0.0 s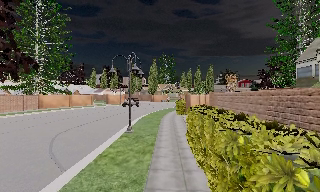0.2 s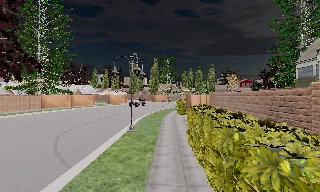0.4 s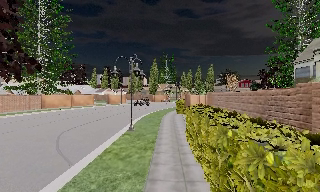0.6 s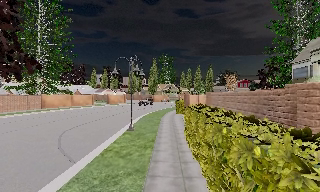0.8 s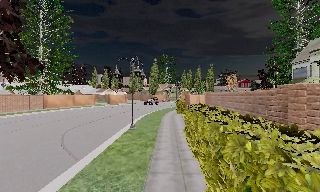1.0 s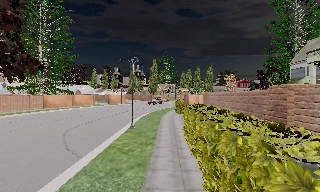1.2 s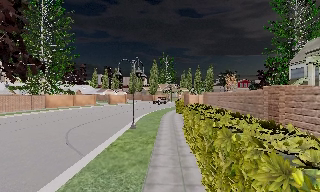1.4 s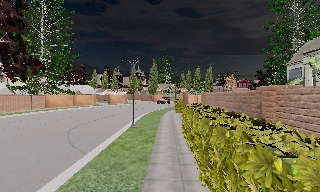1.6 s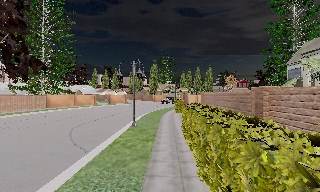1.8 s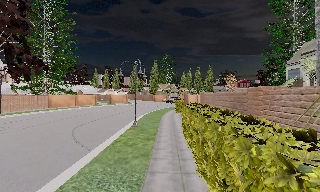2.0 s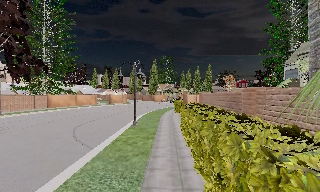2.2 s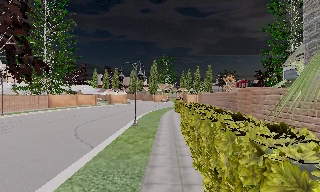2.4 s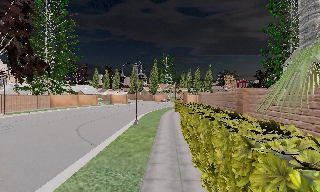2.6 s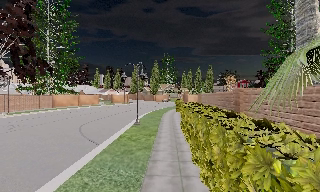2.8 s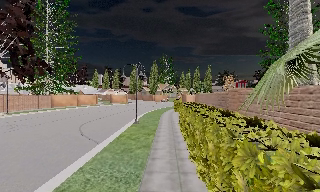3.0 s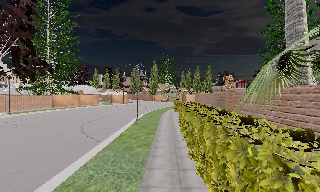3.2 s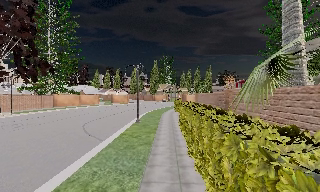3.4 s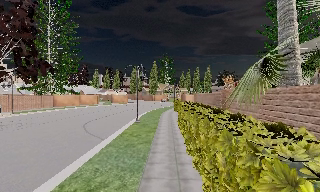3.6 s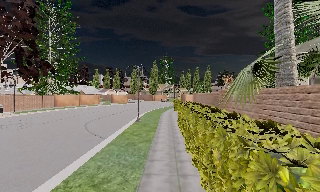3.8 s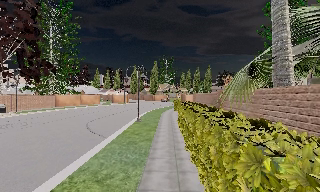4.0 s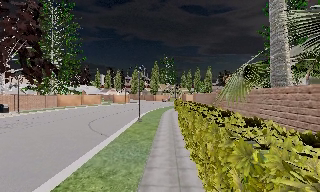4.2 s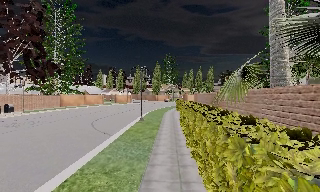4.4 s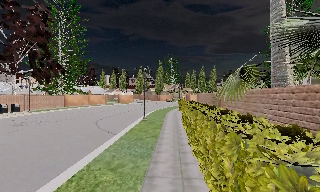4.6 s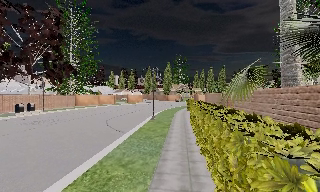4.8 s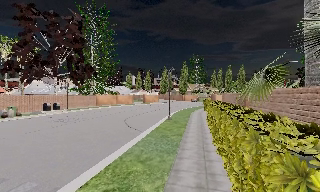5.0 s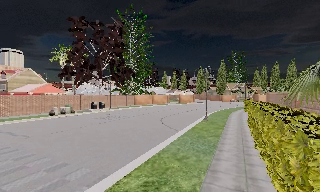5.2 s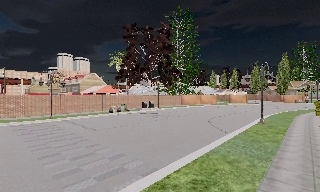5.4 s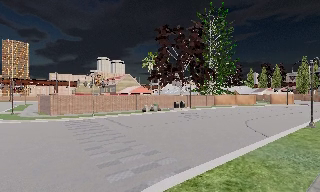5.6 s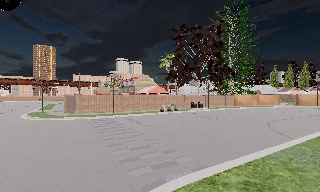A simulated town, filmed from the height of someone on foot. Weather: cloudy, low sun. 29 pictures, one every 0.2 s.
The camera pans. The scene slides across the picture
to the right.
The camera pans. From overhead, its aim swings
counterclockwise.
0.0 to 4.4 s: The camera travels backward, about 4.5 m, so what stands in front gets smaller.
4.4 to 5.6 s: The camera swings to its left by about 55 degrees, and the scene slides to the right. It travels backward, about 1 m.
The film runs backward here.
